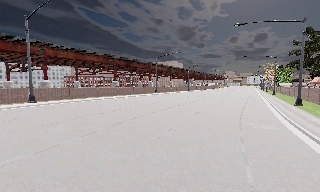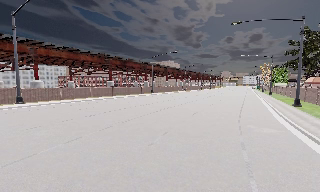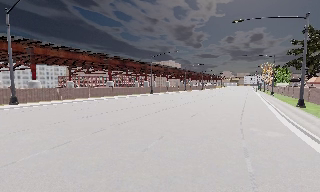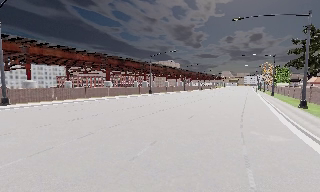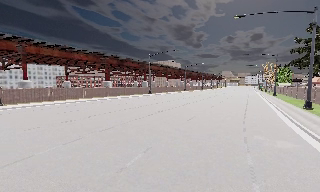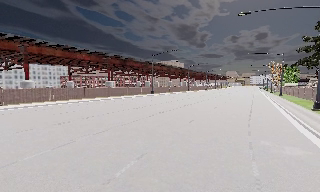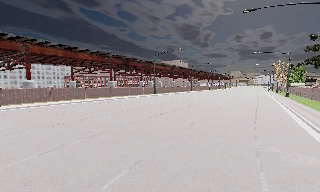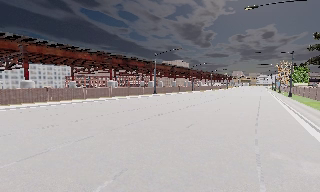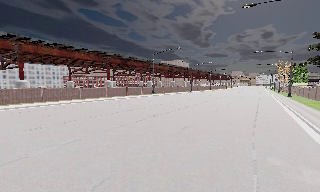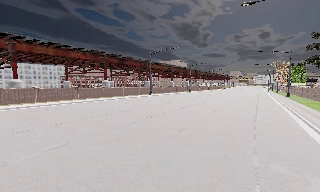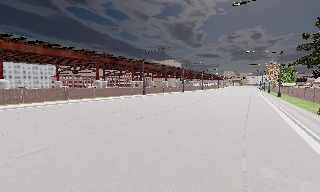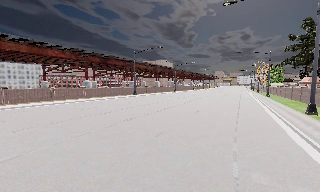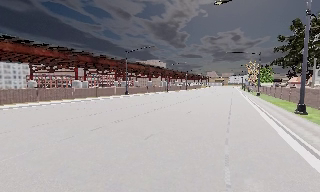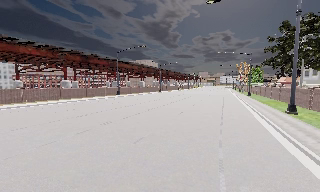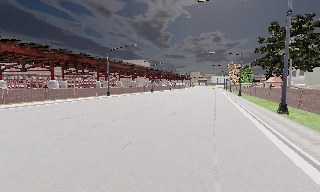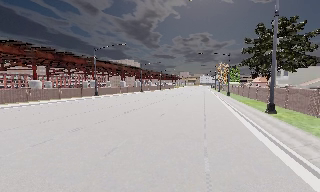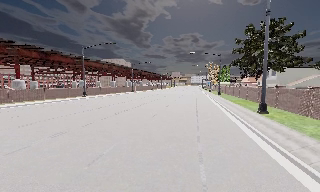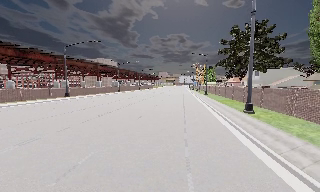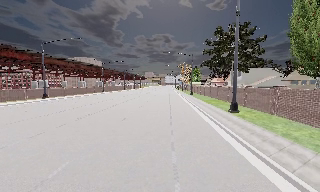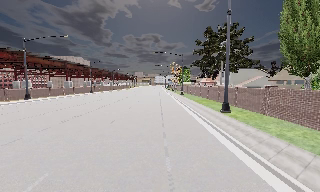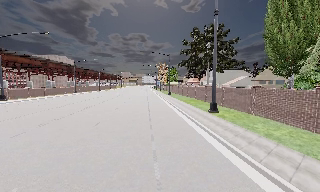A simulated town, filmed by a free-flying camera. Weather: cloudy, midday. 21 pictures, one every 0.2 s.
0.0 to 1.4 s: The camera travels forward and to its right, about 5 m, so what stands in front looms larger.
1.4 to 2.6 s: The camera swings to its right by about 10 degrees, and the scene slides to the left. It travels forward and to its right, about 3 m, so what stands in front looms larger.
2.6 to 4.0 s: The camera pans to its right, which is clockwise from overhead, by about 25 degrees. It travels forward, about 3.5 m, so what stands in front looms larger.
The film runs forward here.
